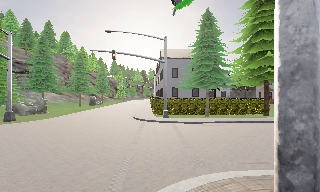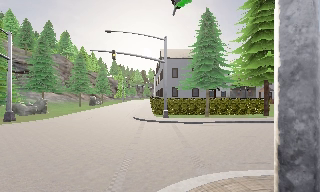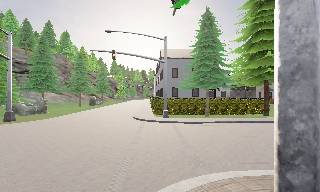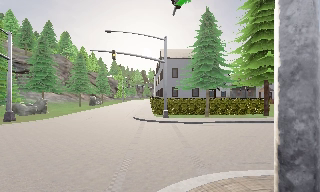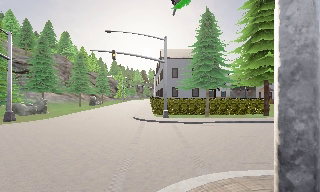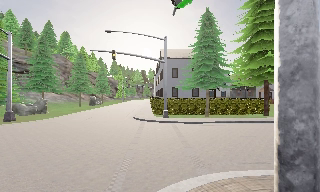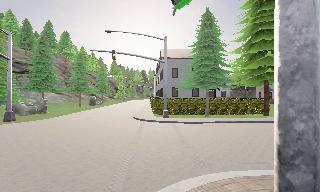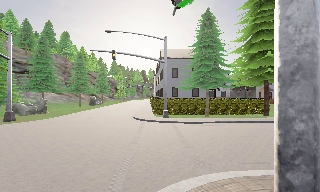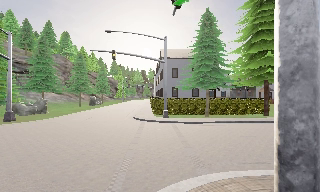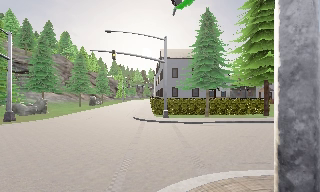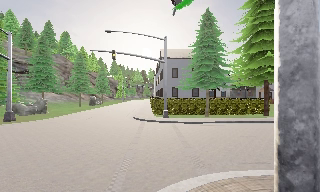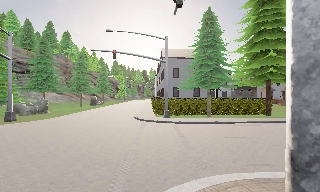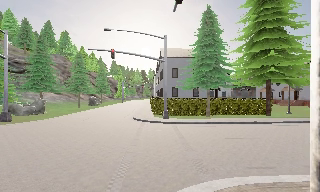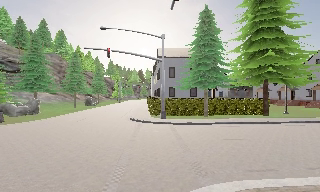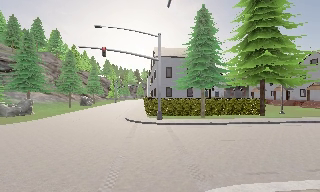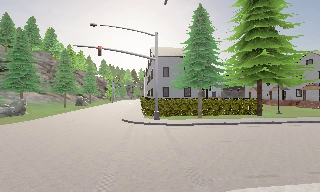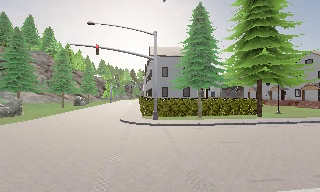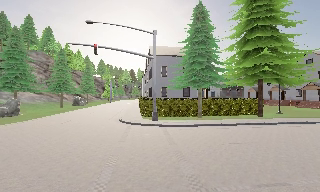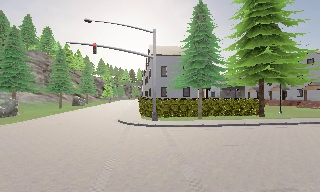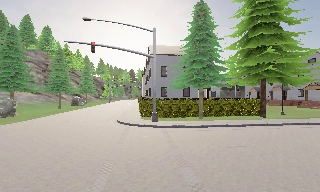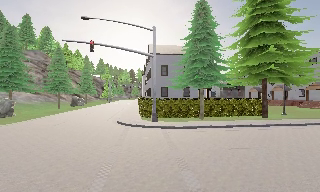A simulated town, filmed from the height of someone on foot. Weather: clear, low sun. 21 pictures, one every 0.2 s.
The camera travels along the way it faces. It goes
forward.
0.0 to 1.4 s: The camera keeps its place and its aim.
1.4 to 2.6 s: The camera travels forward, about 0.5 m, so what stands in front looms larger. It gains speed.
2.6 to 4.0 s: The camera travels forward, about 1.5 m, so what stands in front looms larger.
The film runs forward here.
